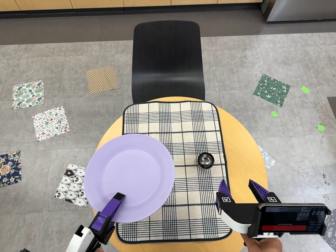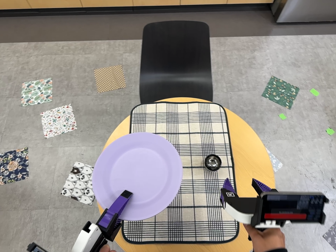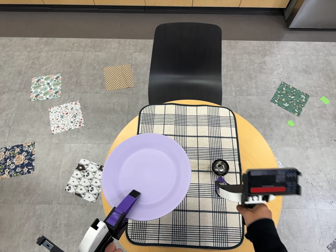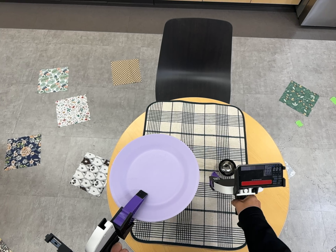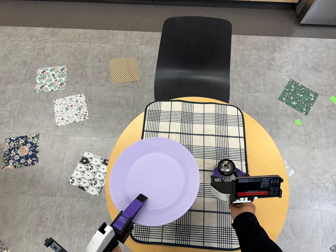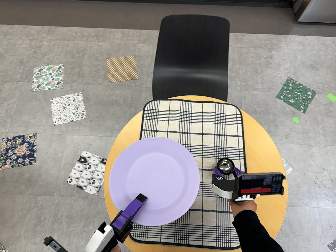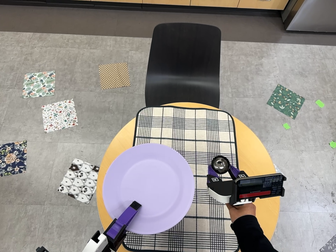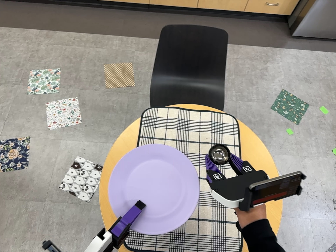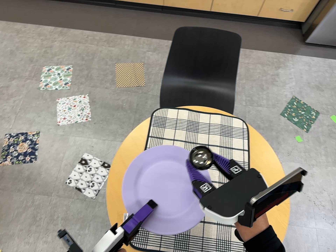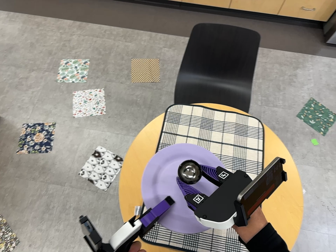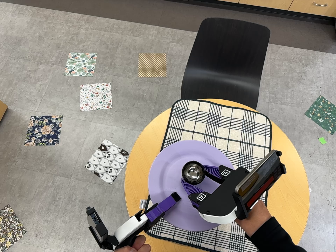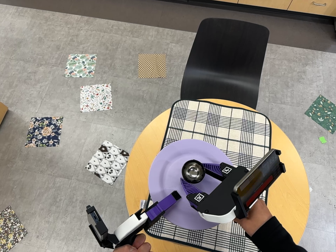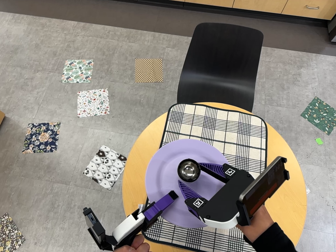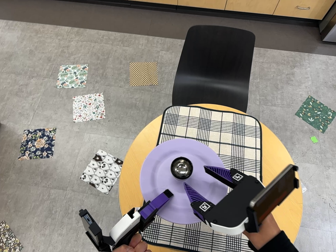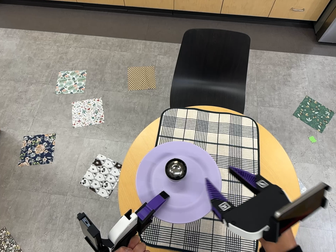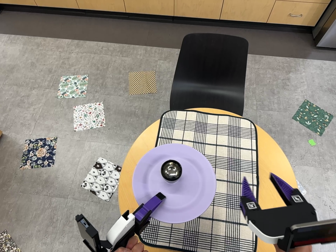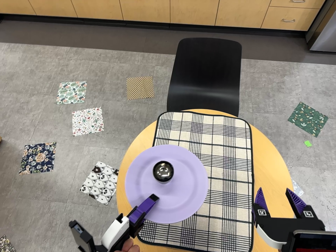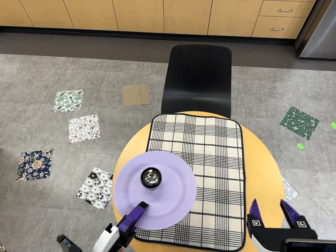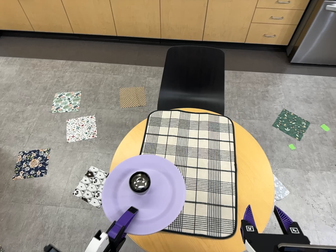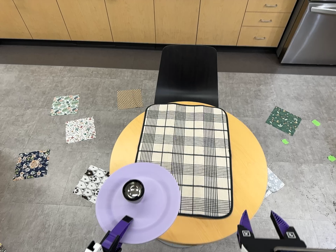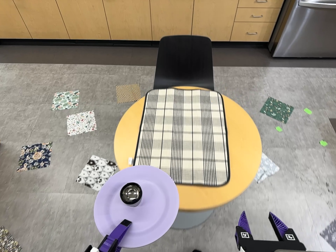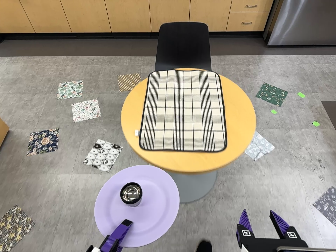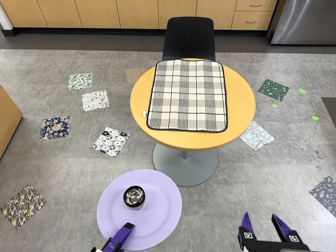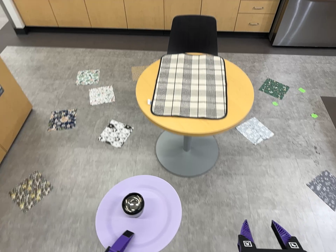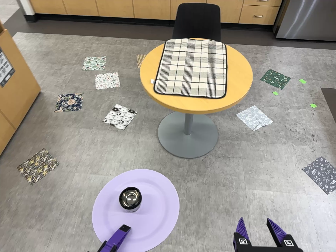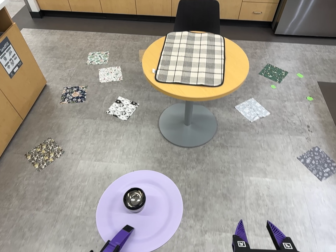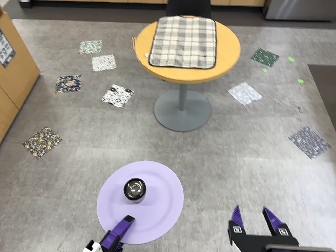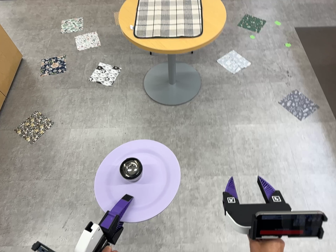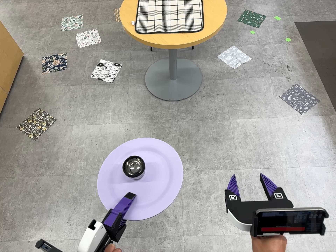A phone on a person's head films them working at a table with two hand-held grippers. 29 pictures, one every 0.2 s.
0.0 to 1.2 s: The camera travels to its left and toward the top of its view, about 7 cm, so close, fixed things drift to the right.
1.2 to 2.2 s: The camera travels to its left, about 5 cm, so close, fixed things drift to the right. It rolls about its line of sight by about 10 degrees, and the scene rotates clockwise.
2.2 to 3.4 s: The camera travels toward the bottom of its view, backward and to its right, about 16 cm. Its aim tips toward the top of its view by about 10 degrees.
3.4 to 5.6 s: The camera travels toward the bottom of its view and backward, about 120 cm, so close, fixed things drift upward.
The film runs backward here.
